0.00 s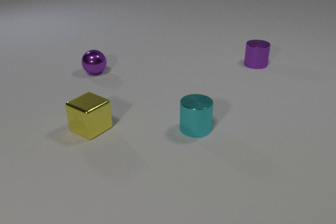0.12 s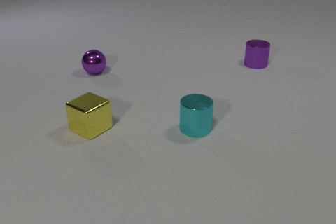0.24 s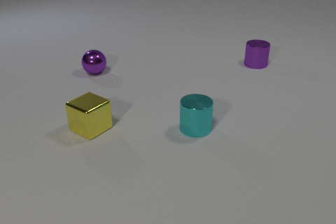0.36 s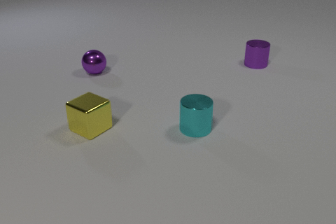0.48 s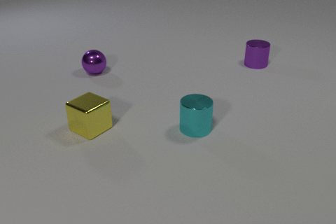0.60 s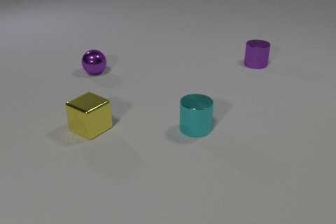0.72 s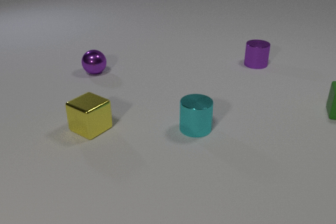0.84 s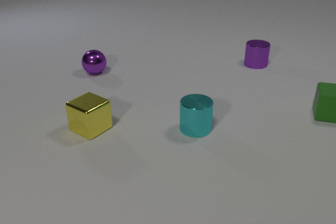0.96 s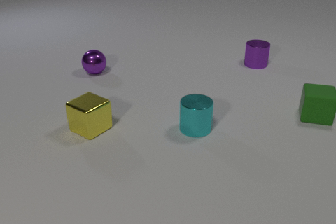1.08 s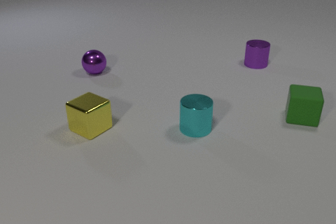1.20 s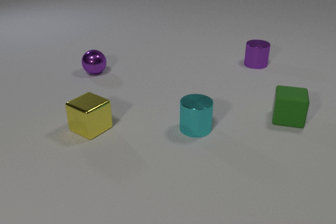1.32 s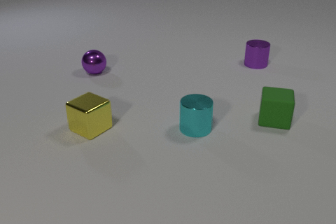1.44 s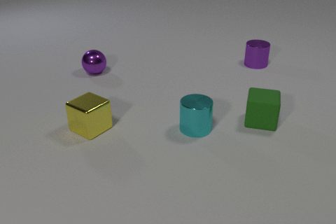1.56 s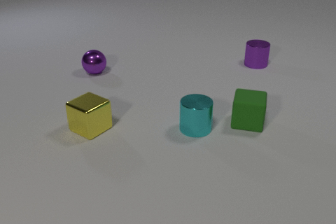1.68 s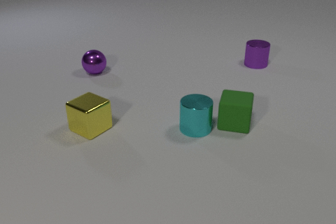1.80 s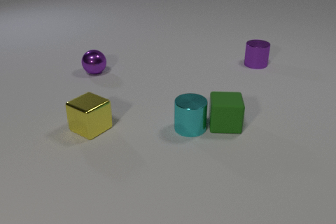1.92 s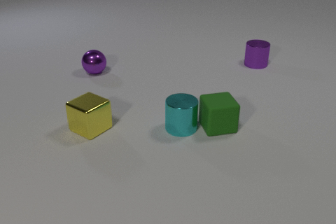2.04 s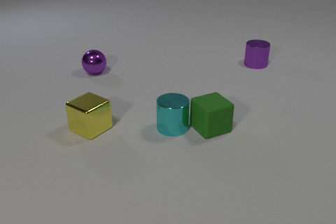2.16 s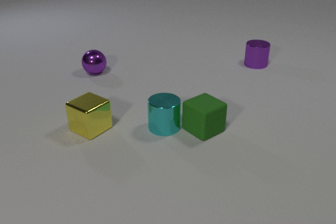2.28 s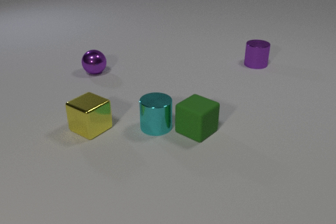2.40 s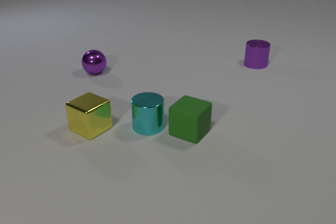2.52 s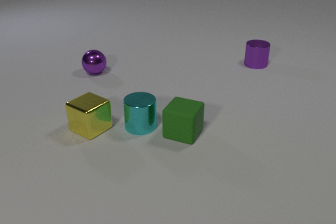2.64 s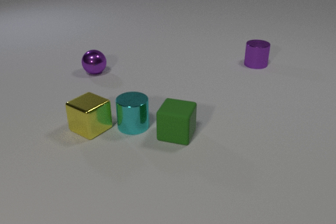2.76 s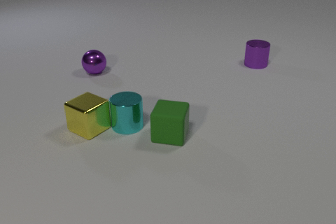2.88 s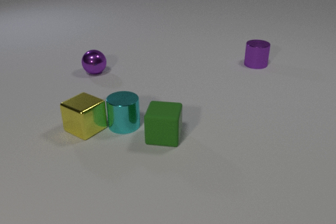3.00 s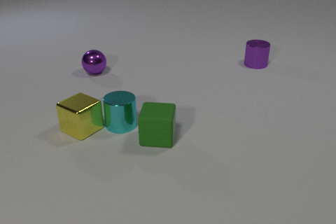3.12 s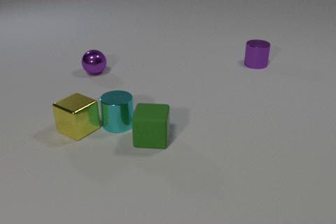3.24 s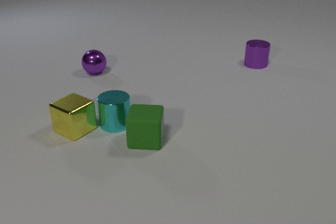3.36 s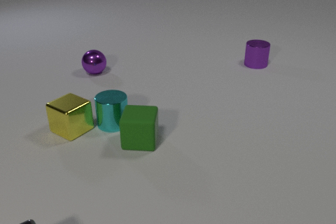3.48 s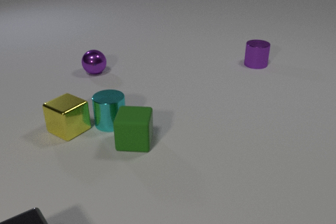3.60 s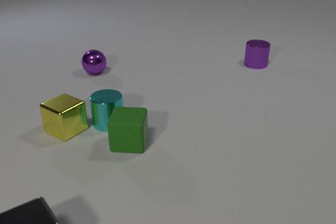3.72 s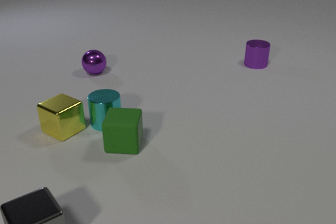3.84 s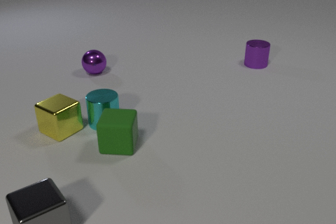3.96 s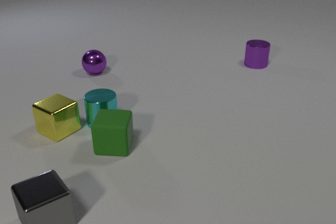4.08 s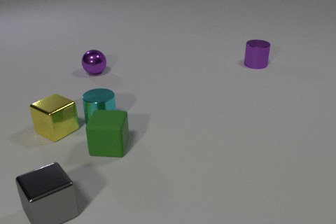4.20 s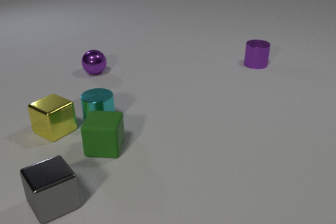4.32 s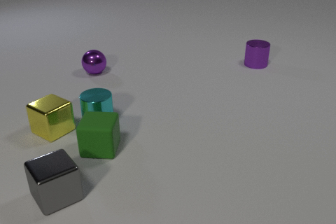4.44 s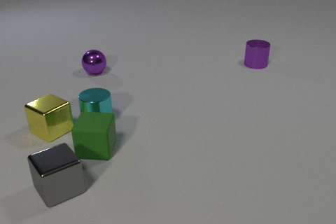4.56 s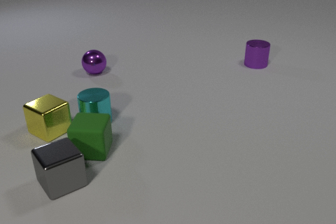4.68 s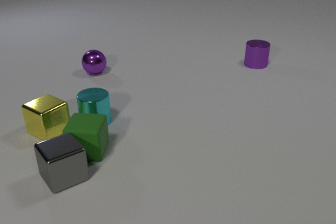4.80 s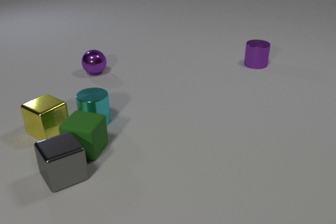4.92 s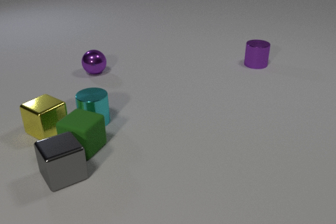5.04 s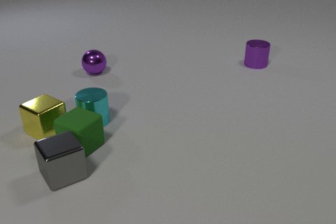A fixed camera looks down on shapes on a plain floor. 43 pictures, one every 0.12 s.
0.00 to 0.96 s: The green rubber cube comes in at the right edge, slides to the left and toward the camera.
0.96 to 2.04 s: The green rubber cube slides to the left and toward the camera, spins counterclockwise seen from above by about 45 degrees, its near face sliding to the right. The cyan metal cylinder slides to the left. The green rubber cube and the cyan metal cylinder collide.
2.04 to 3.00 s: The green rubber cube slides to the left, spins so that its near face slides to the right, counterclockwise seen from above. The cyan metal cylinder slides to the left. The yellow metal cube slides to the left. The cyan metal cylinder and the yellow metal cube collide.
3.00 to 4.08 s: The green rubber cube slides to the left. The cyan metal cylinder slides to the left and away from the camera. The gray metal cube comes in at the bottom edge, slides away from the camera. The yellow metal cube slides to the left.
4.08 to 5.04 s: The green rubber cube slides to the left, spins so that its near face slides to the left, clockwise seen from above. The cyan metal cylinder slides to the left. The gray metal cube slides away from the camera. The yellow metal cube slides to the left. The green rubber cube and the gray metal cube collide.
Are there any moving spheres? no.
How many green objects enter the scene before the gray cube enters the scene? 1.
What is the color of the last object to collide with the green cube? gray.
